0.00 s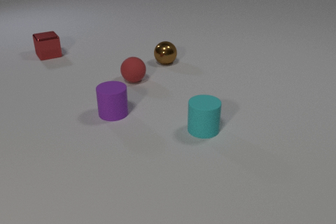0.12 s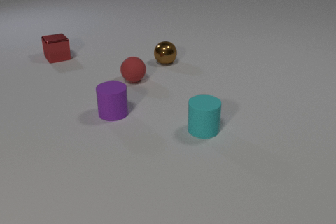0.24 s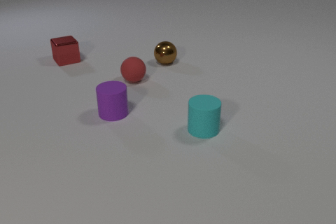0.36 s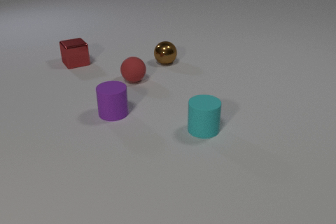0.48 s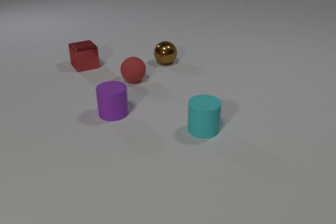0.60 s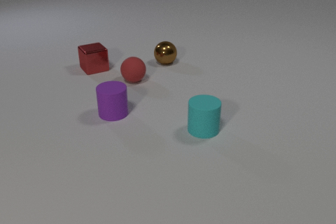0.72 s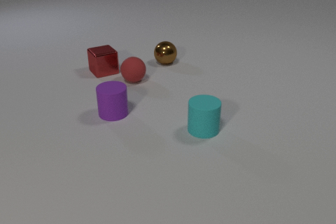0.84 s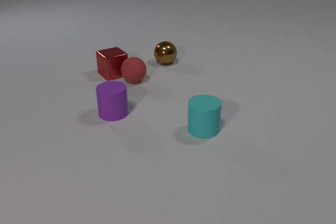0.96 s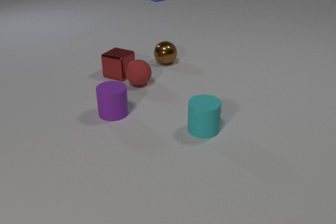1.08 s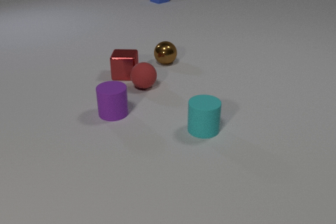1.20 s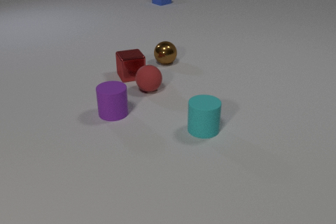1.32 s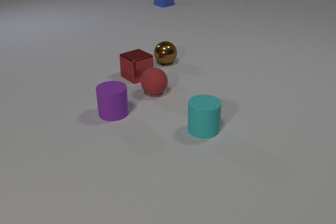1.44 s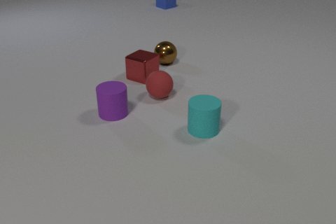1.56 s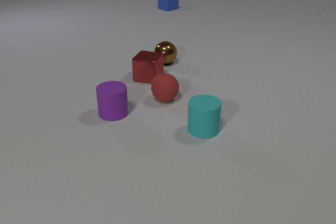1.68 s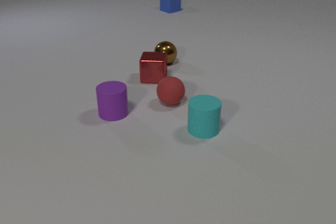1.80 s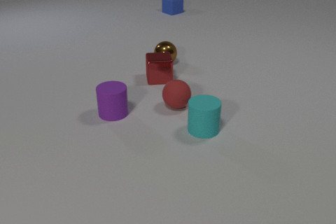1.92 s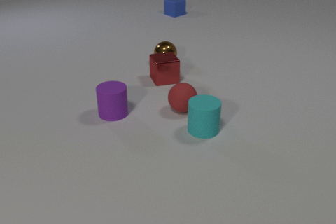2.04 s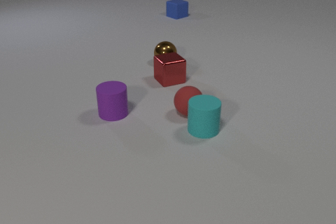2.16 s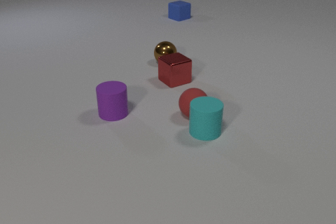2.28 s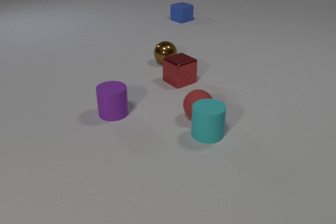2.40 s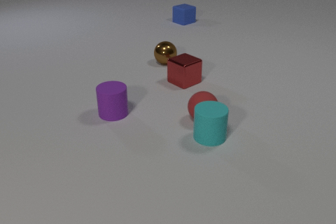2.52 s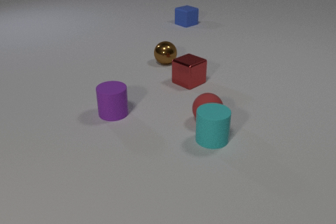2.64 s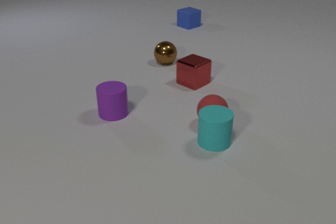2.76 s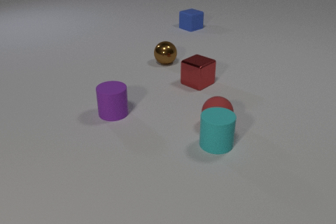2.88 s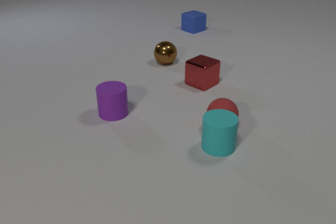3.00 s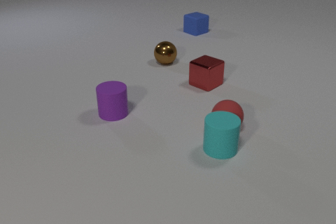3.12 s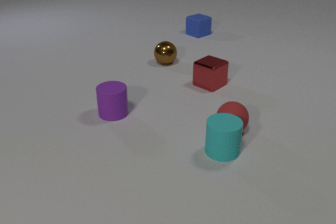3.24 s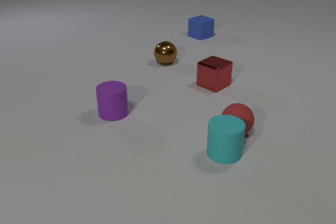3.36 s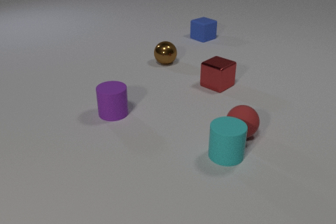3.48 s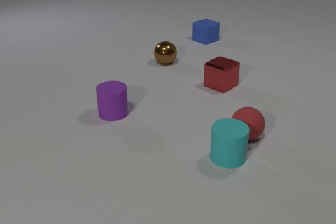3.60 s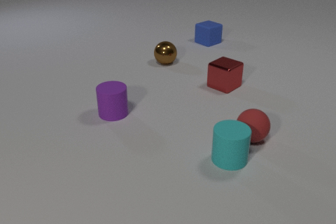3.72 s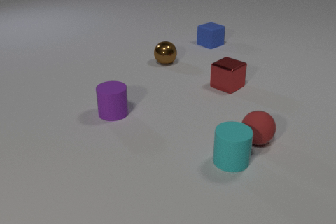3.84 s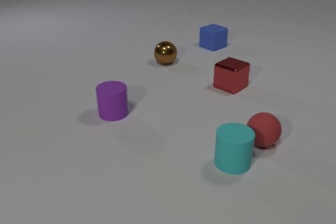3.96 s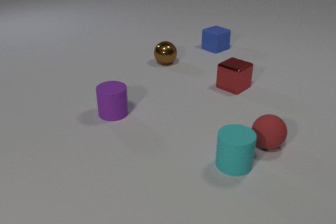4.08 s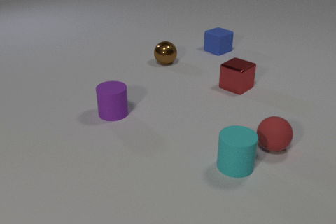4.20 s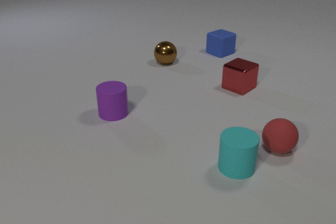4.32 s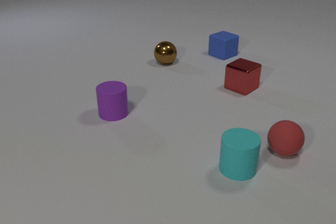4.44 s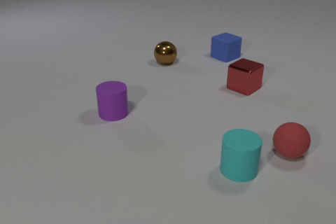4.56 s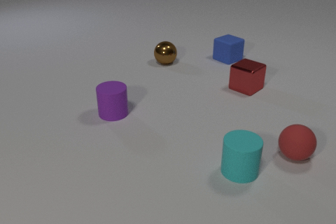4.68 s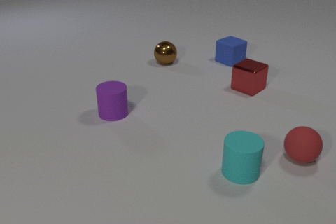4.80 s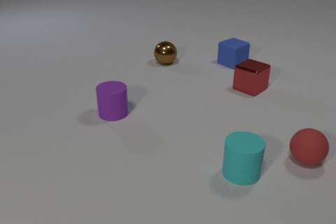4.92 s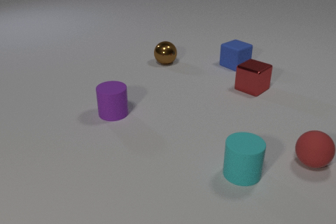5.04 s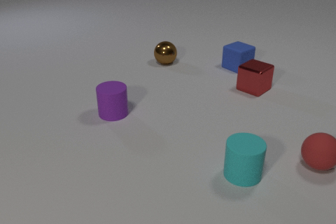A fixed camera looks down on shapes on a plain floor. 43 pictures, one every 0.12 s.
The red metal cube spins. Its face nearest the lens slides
to the right.
The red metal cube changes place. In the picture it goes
to the right.
0.00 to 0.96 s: The red metal cube slides to the right and toward the camera, spins so that its near face slides to the right, counterclockwise seen from above. The red rubber sphere rolls toward the camera and to the right. The blue rubber cube comes in at the top edge, slides toward the camera. The red metal cube and the red rubber sphere collide.
0.96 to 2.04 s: The red metal cube slides to the right, spins counterclockwise seen from above by about 150 degrees, its near face sliding to the right. The red rubber sphere rolls toward the camera and to the right. The blue rubber cube slides toward the camera.
2.04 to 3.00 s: The red metal cube slides to the right, spins so that its near face slides to the right, counterclockwise seen from above. The red rubber sphere rolls to the right and toward the camera. The blue rubber cube slides toward the camera. The cyan rubber cylinder slides toward the camera and to the right. The red rubber sphere and the cyan rubber cylinder collide.
3.00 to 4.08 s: The red metal cube slides to the right. The red rubber sphere rolls to the right and toward the camera. The blue rubber cube slides toward the camera and to the right. The cyan rubber cylinder slides toward the camera and to the right.
4.08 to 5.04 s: The red metal cube slides to the right. The red rubber sphere rolls to the right. The blue rubber cube slides toward the camera and to the right. The cyan rubber cylinder slides toward the camera and to the right.
What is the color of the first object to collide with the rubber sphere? red.
What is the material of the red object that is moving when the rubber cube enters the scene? metal.
How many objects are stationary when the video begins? 4.
